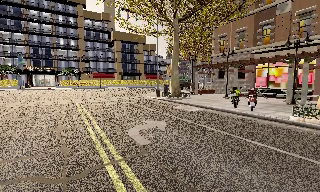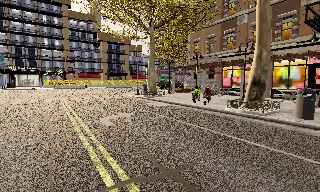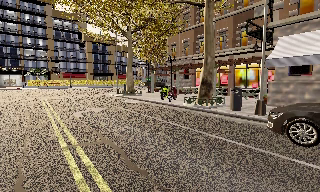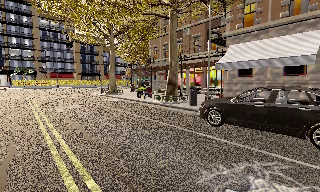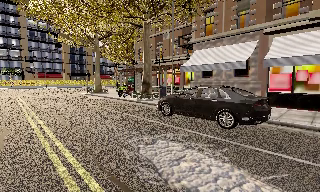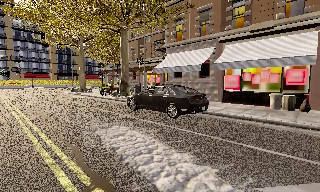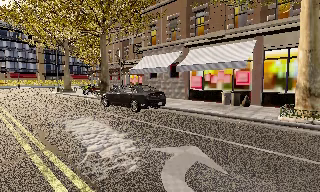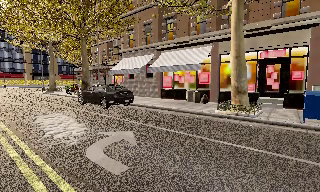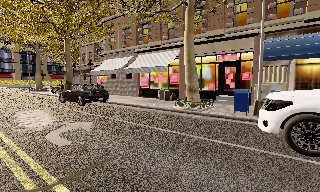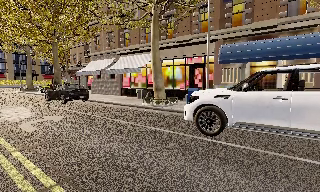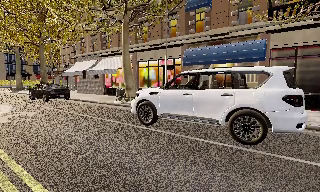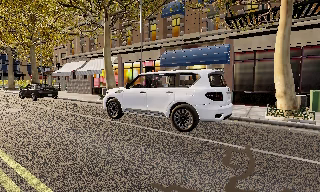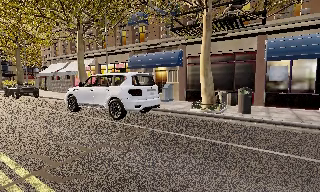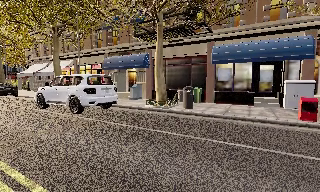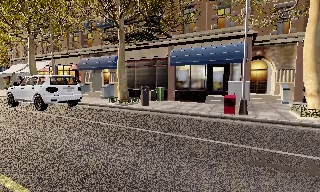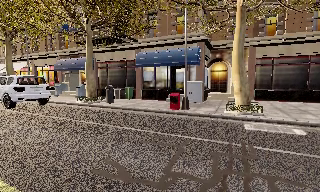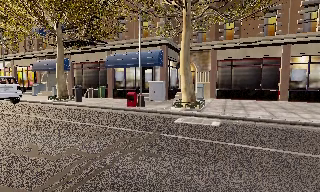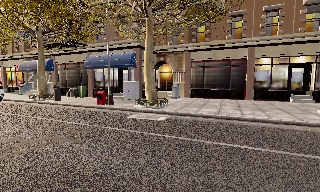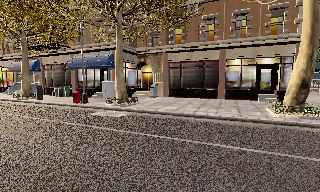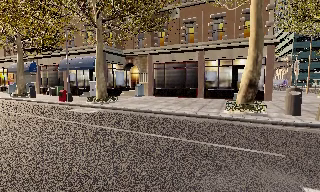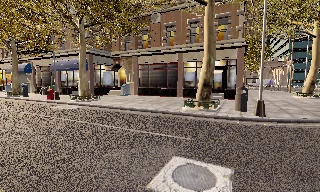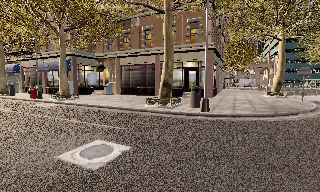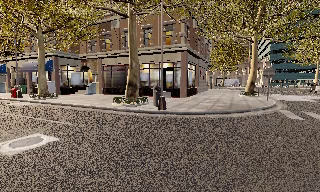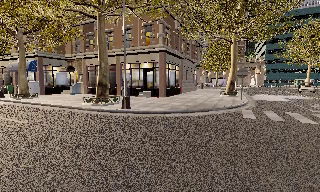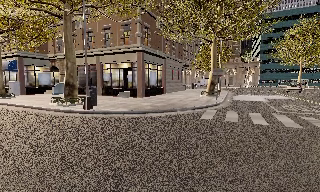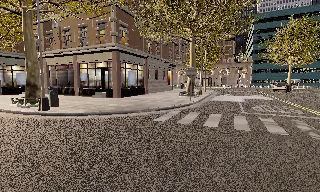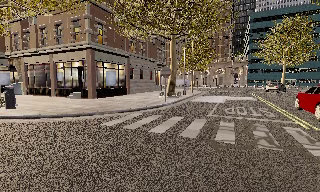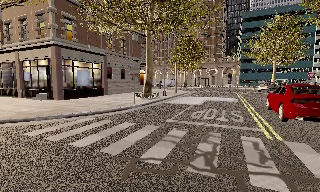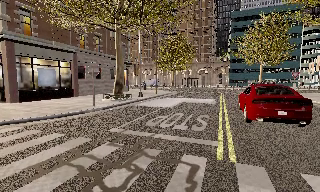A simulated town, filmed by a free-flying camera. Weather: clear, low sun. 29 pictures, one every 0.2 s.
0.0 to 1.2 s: The camera swings to its right by about 20 degrees, and the scene slides to the left. It travels backward and to its right, about 13 m, so what stands in front gets smaller.
1.2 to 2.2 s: The camera travels to its right and backward, about 11 m, so close, fixed things drift to the left.
2.2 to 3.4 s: The camera pans to its right, which is clockwise from overhead, by about 10 degrees. It travels to its right and backward, about 14 m, so close, fixed things drift to the left.
3.4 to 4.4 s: The camera travels to its right and backward, about 11 m, so close, fixed things drift to the left.
4.4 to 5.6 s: The camera travels to its right, about 12 m, so close, fixed things drift to the left.
The film runs forward here.
